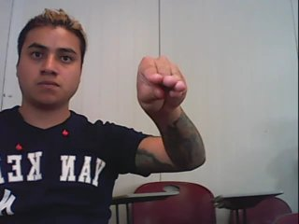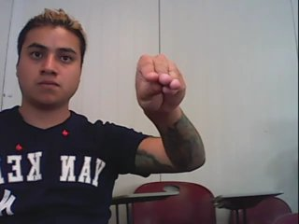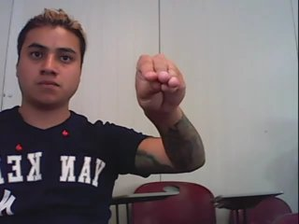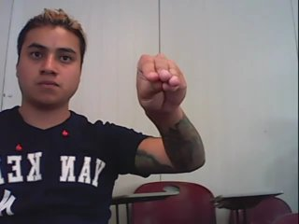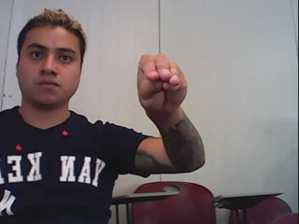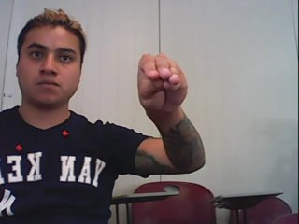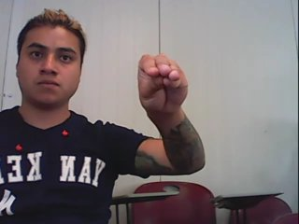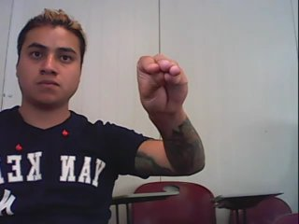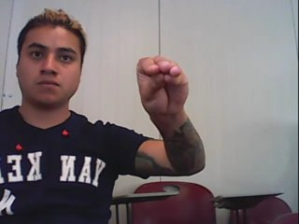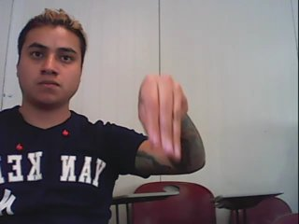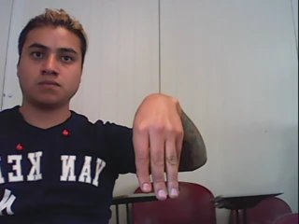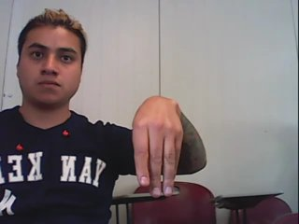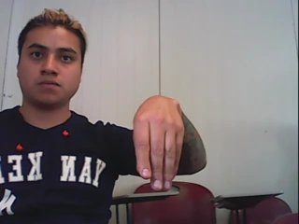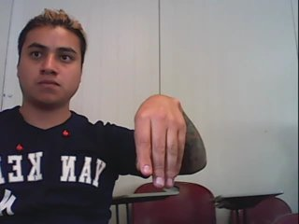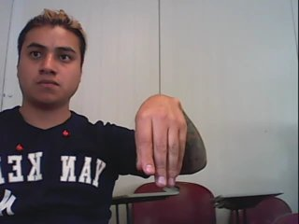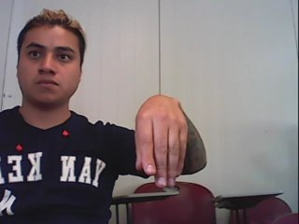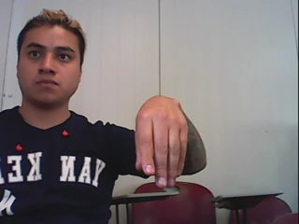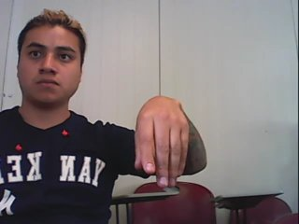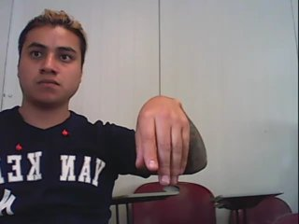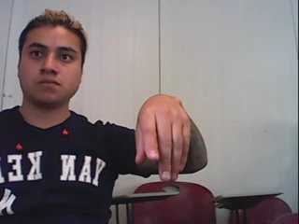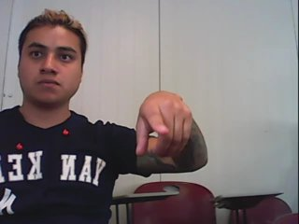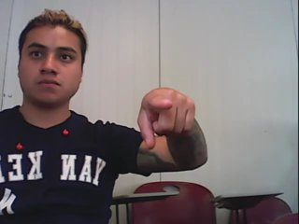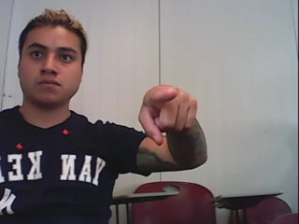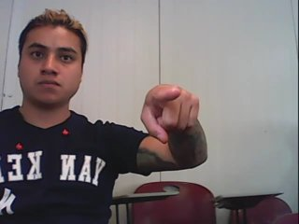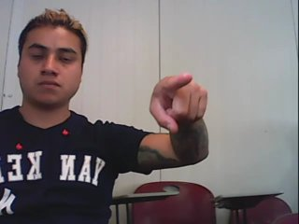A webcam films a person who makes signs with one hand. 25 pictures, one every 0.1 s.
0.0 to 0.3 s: Pointing with two fingers.
0.4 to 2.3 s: On the screen the hand sweeps downward. The name of the sign: Throw down.
